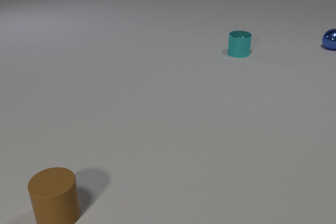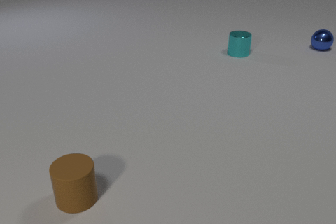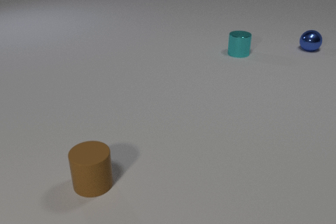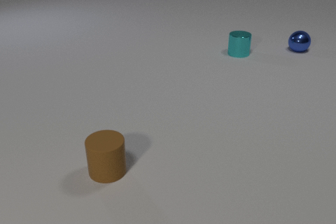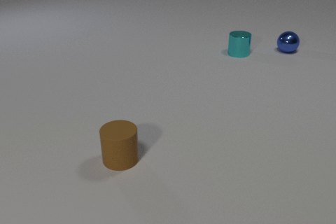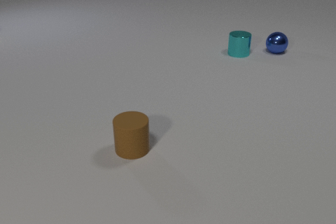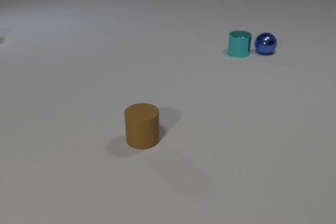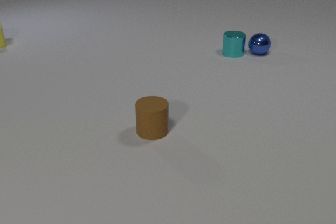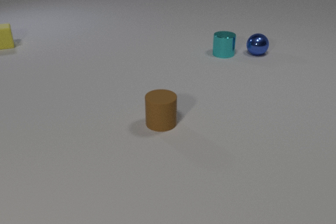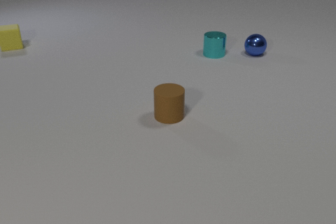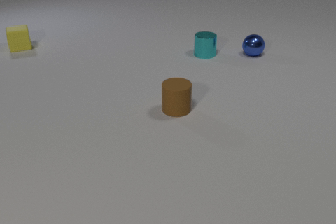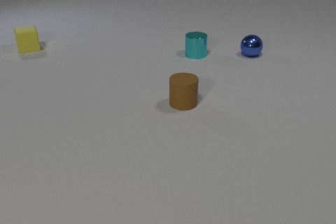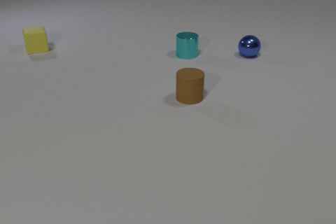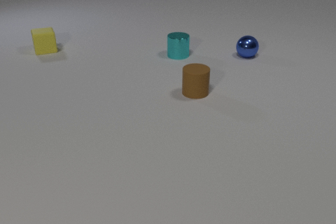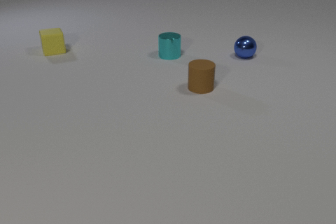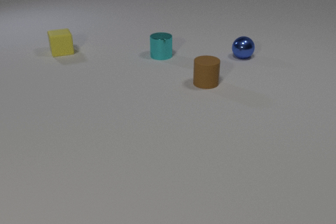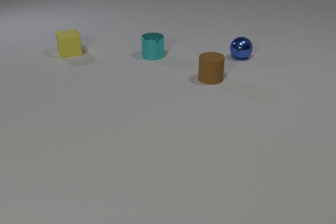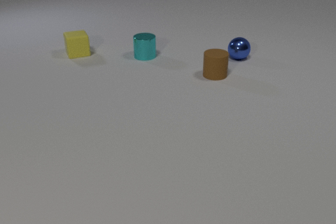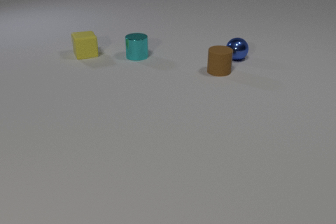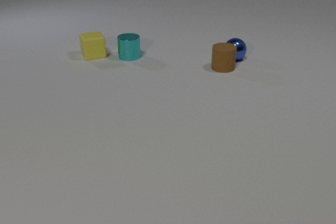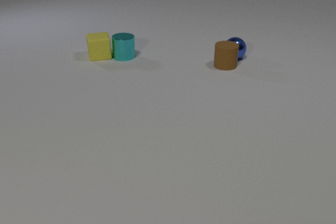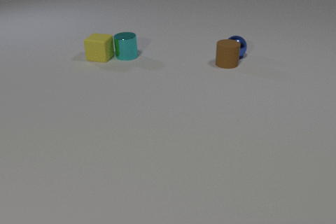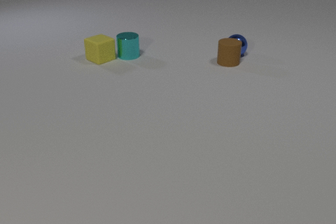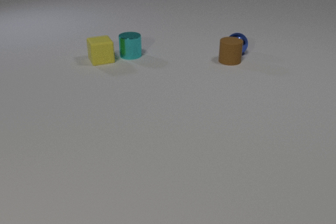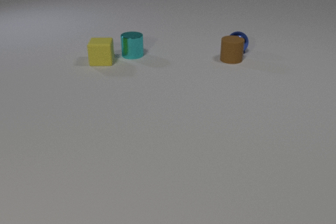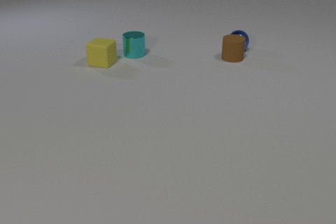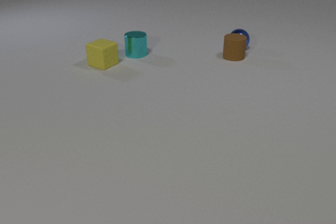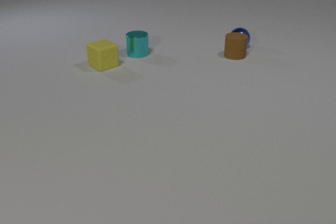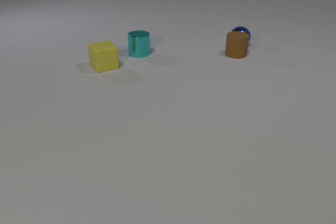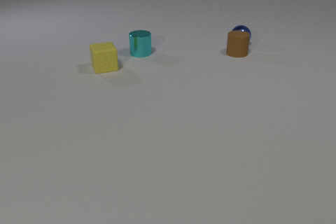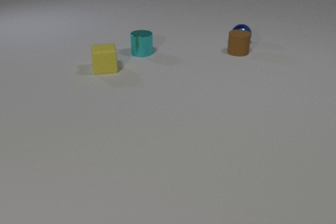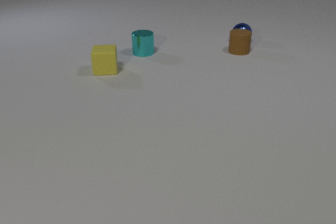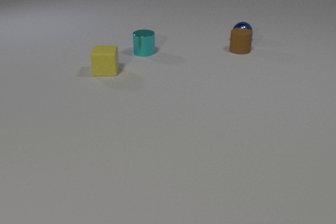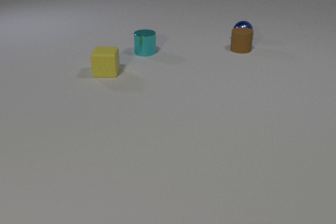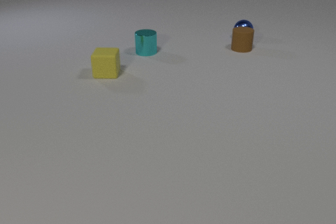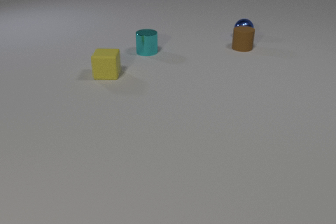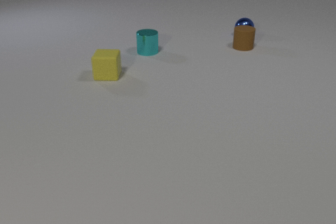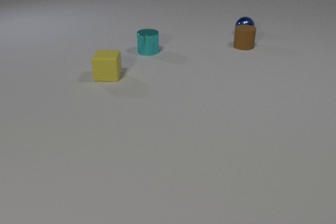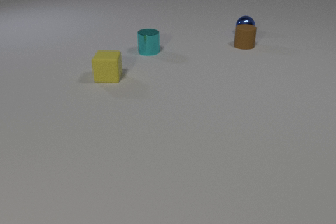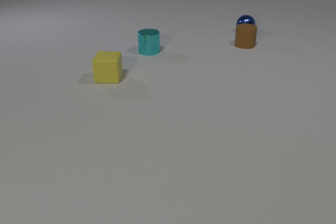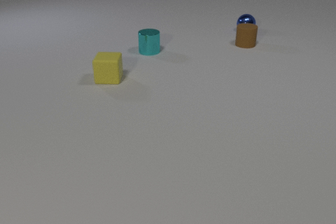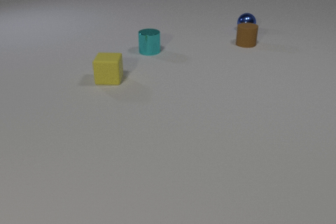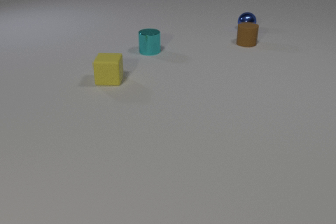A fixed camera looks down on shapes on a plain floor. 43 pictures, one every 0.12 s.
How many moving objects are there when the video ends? 3.
Are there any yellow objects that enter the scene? yes.
What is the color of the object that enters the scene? yellow.
0.00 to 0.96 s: The blue metal sphere rolls to the left and toward the camera. The cyan metal cylinder slides to the left. The brown rubber cylinder slides away from the camera and to the right. The yellow rubber cube comes in at the left edge, slides to the right and toward the camera. The blue metal sphere and the cyan metal cylinder collide.
0.96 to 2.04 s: The blue metal sphere rolls to the left and toward the camera. The cyan metal cylinder slides to the left. The brown rubber cylinder slides away from the camera and to the right. The yellow rubber cube slides to the right and toward the camera.
2.04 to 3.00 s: The blue metal sphere rolls away from the camera. The cyan metal cylinder slides to the left and away from the camera. The brown rubber cylinder slides away from the camera. The yellow rubber cube slides toward the camera and to the right, spins clockwise seen from above by about 135 degrees, its near face sliding to the left. The blue metal sphere and the brown rubber cylinder collide. The cyan metal cylinder and the yellow rubber cube collide.
3.00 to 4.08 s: The blue metal sphere rolls away from the camera. The cyan metal cylinder slides to the right and away from the camera. The brown rubber cylinder slides away from the camera. The yellow rubber cube slides toward the camera, spins so that its near face slides to the left, clockwise seen from above.
4.08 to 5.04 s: The blue metal sphere rolls away from the camera. The brown rubber cylinder slides away from the camera. The yellow rubber cube slides toward the camera.
